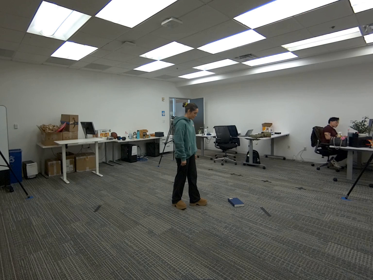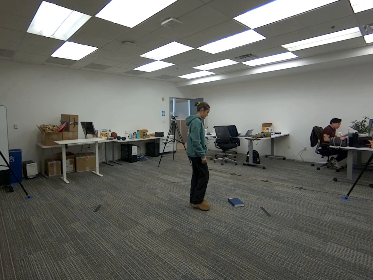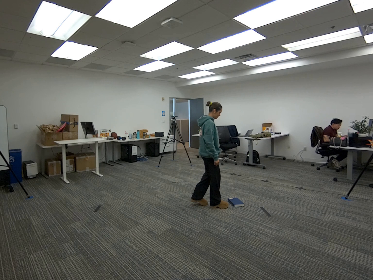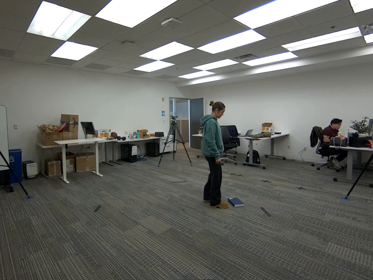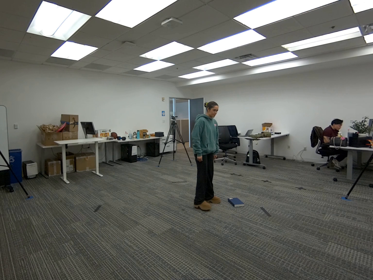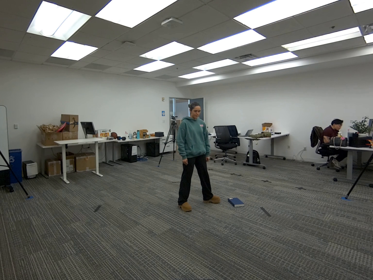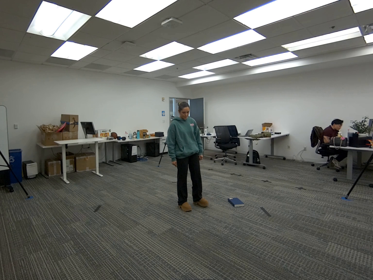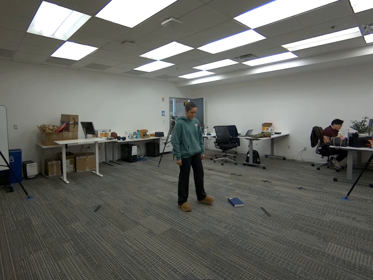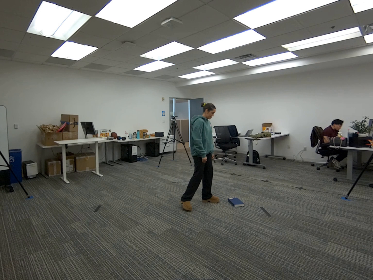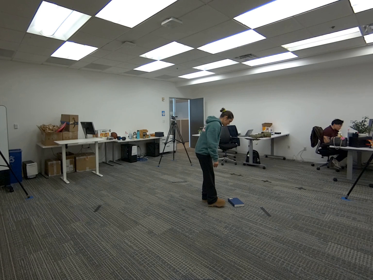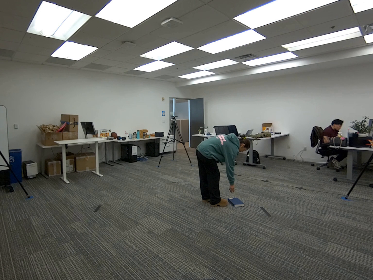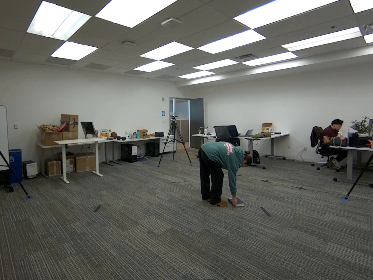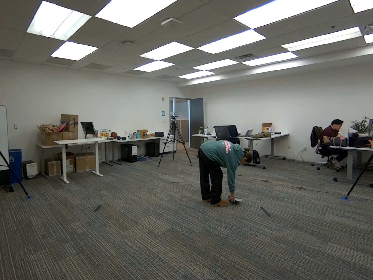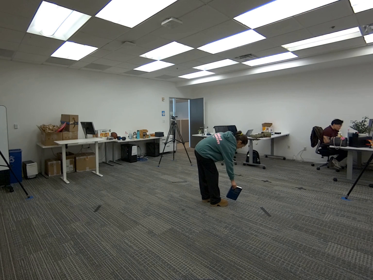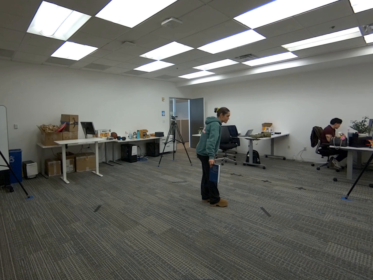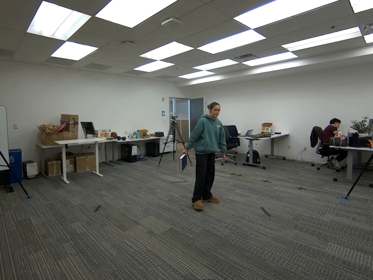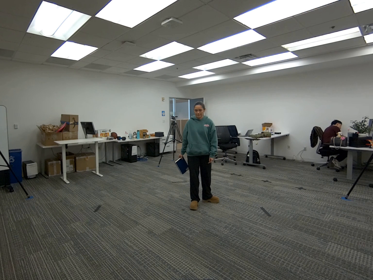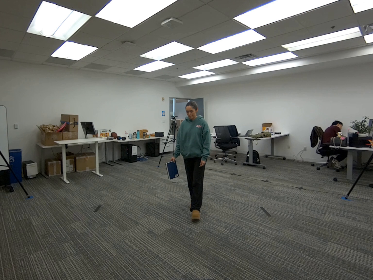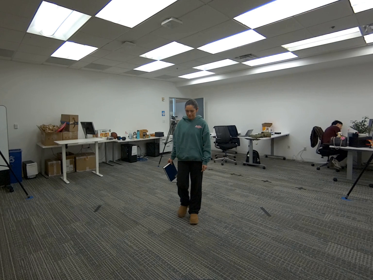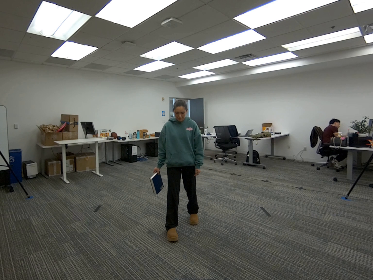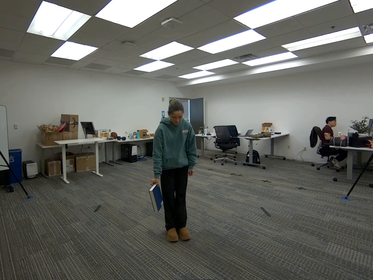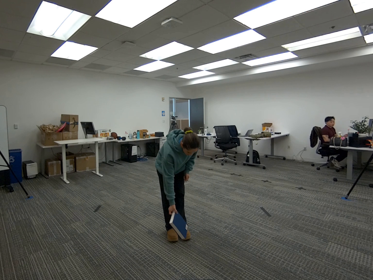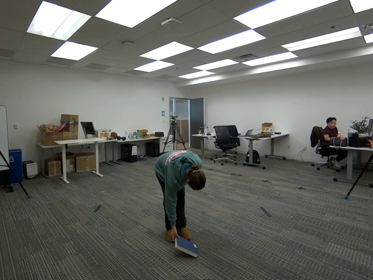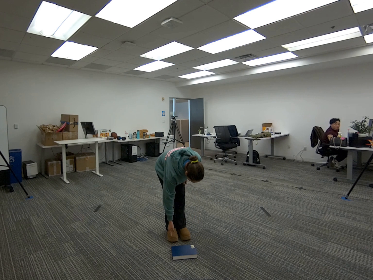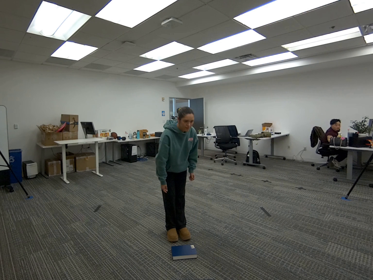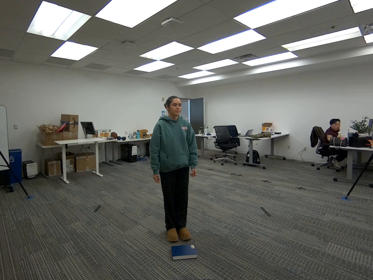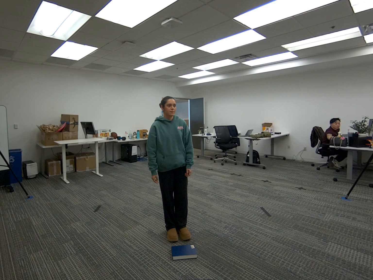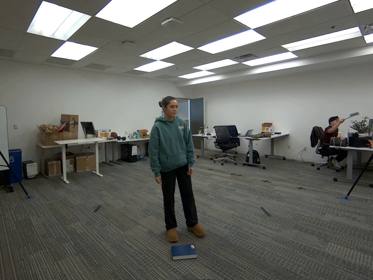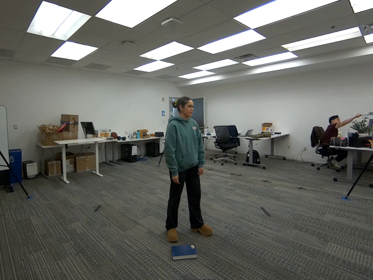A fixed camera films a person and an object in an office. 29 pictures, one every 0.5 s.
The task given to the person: Pick up the dark blue book from the ground, walk around and place the book back to the ground.
